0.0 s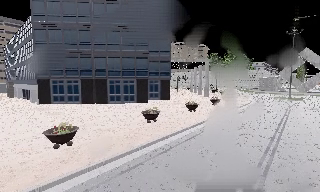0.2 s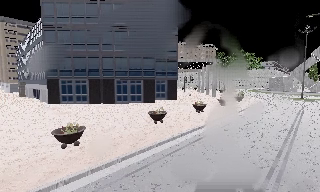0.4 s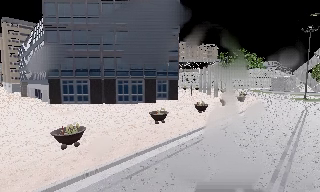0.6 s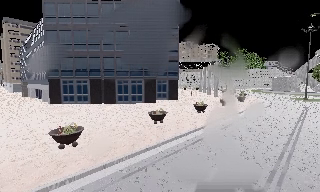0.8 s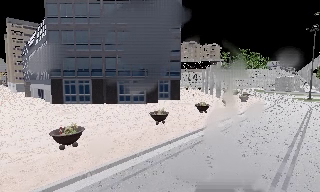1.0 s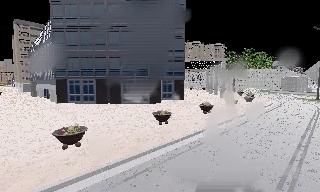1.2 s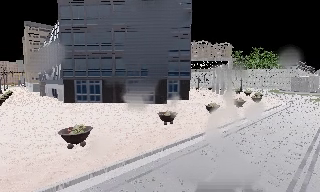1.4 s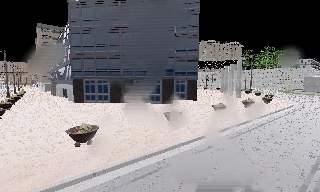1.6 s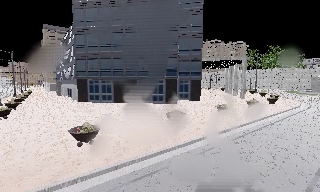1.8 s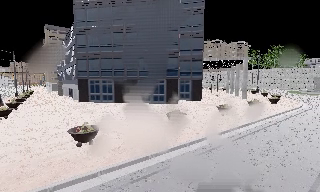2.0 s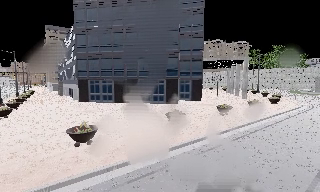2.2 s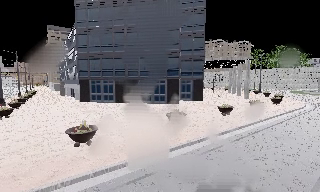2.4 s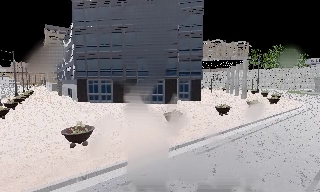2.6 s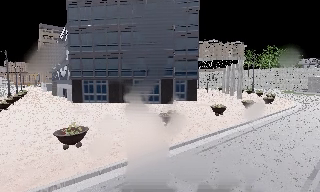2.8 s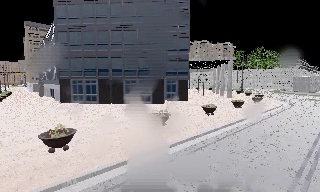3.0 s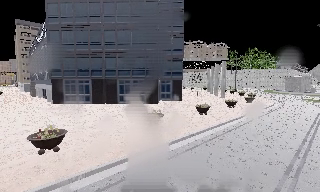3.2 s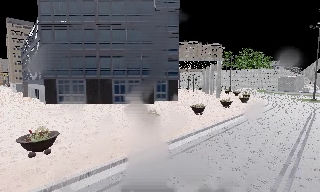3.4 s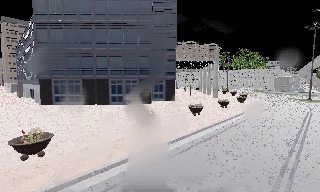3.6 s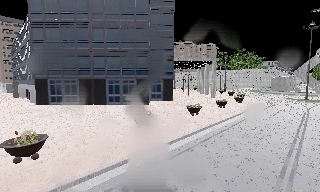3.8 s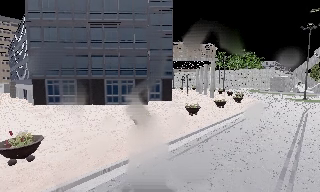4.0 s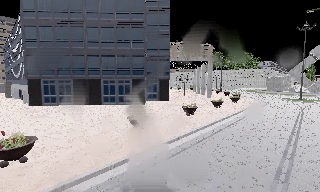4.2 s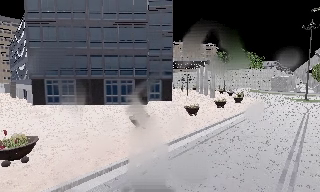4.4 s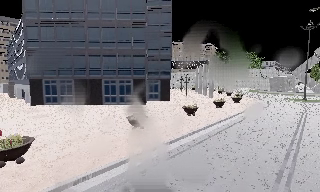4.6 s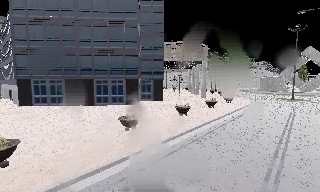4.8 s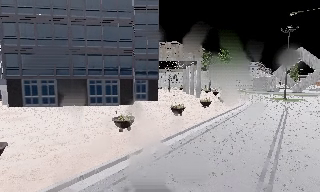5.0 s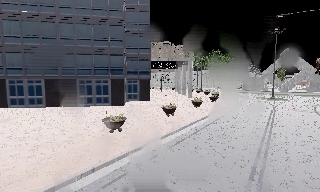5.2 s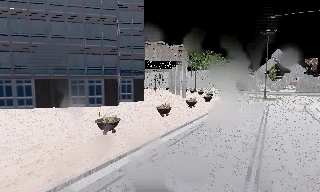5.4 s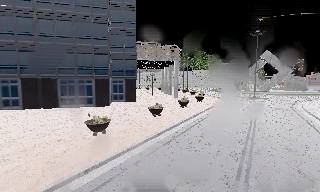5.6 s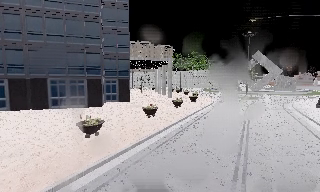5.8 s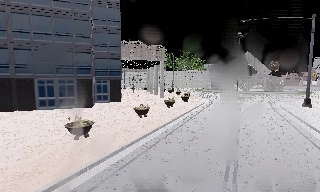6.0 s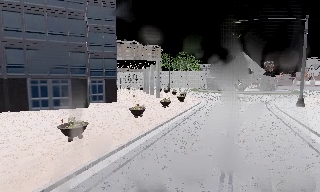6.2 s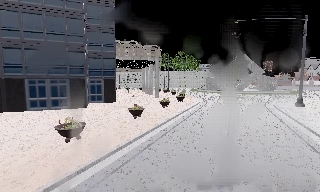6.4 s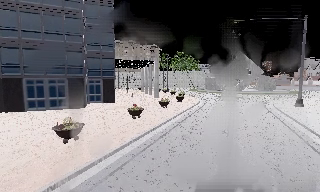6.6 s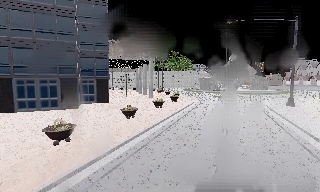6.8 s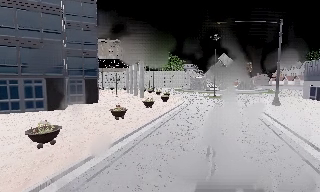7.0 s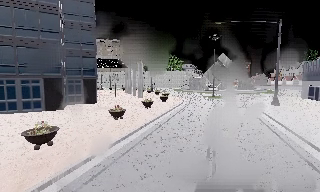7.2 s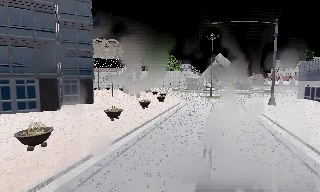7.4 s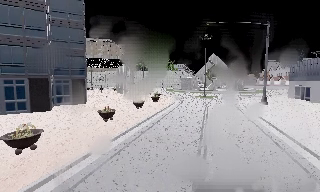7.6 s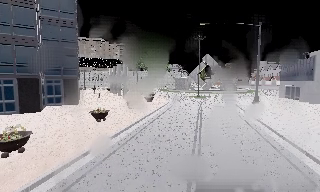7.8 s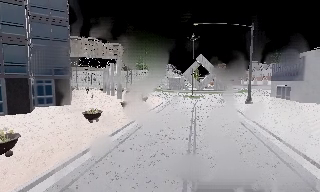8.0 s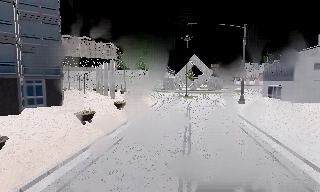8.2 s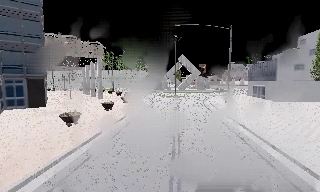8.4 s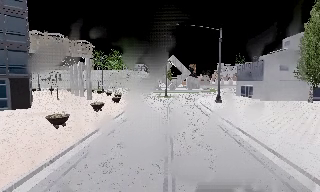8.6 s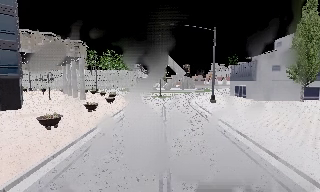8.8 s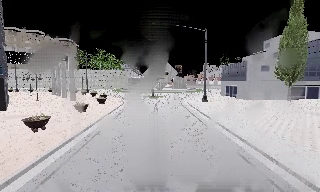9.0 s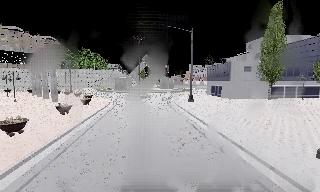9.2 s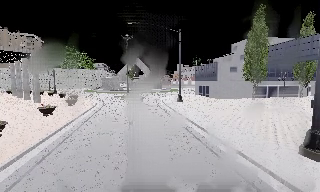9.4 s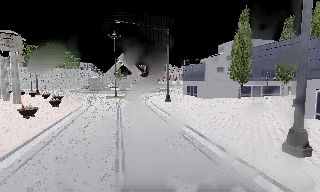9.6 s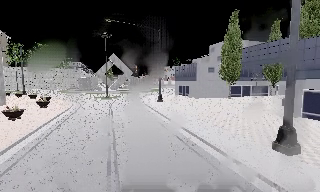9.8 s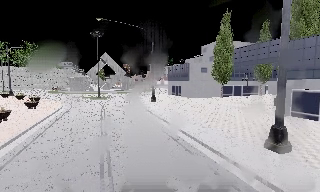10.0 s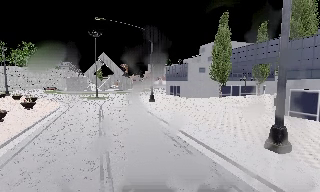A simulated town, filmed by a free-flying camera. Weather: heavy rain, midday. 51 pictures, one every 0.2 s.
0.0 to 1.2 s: The camera travels forward, about 0.5 m, so what stands in front looms larger.
1.2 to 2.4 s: The camera travels to its right, about 0.5 m.
2.4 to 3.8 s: The camera travels forward, about 1 m, so what stands in front looms larger.
3.8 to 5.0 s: The camera shifts only a little, or ends up much as it began.
5.0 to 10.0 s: The camera pans to its right, which is clockwise from overhead, by about 60 degrees. It travels forward, about 2.5 m.
The film runs forward here.
